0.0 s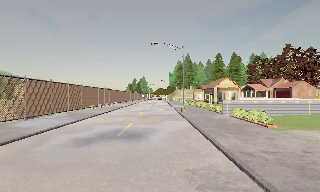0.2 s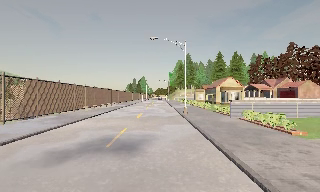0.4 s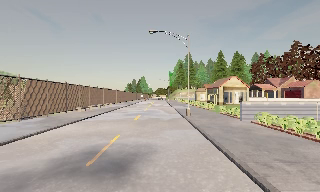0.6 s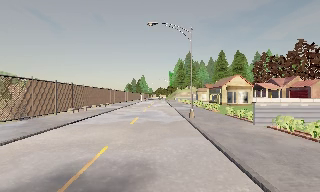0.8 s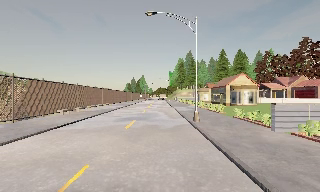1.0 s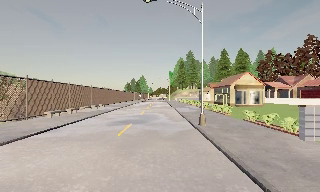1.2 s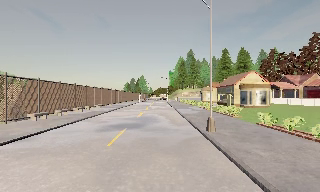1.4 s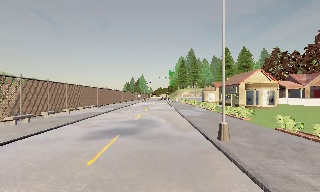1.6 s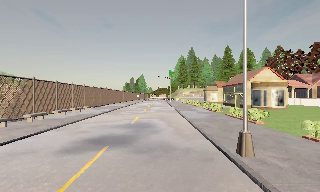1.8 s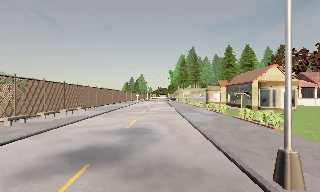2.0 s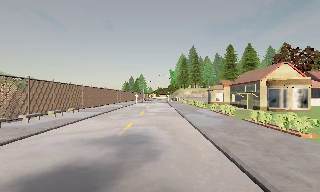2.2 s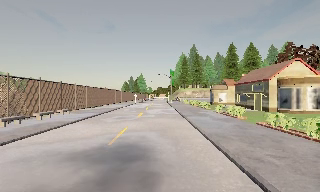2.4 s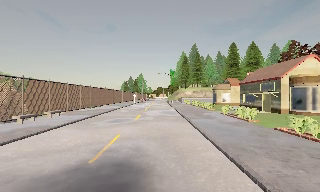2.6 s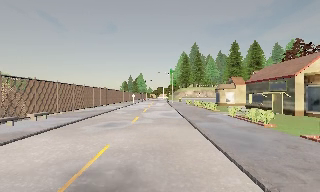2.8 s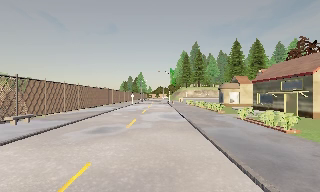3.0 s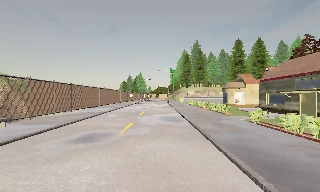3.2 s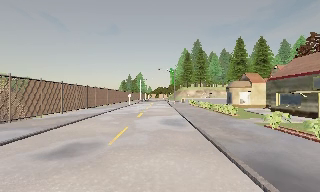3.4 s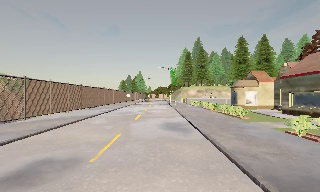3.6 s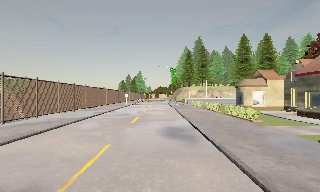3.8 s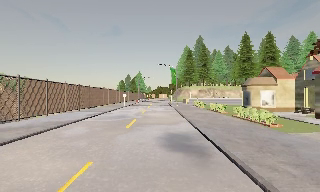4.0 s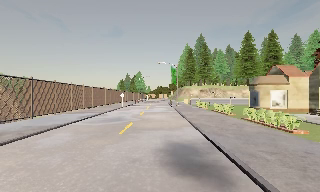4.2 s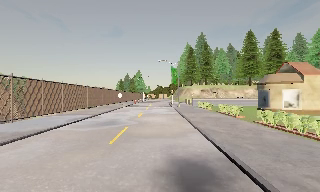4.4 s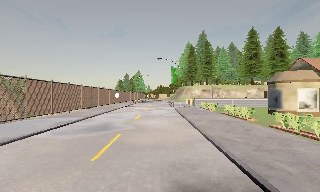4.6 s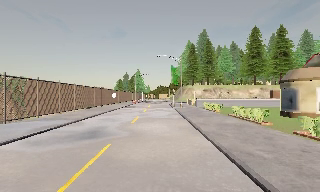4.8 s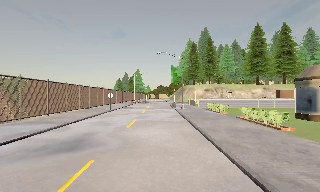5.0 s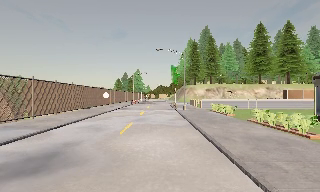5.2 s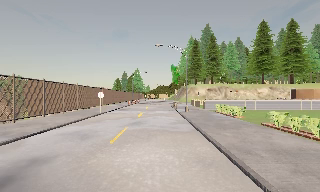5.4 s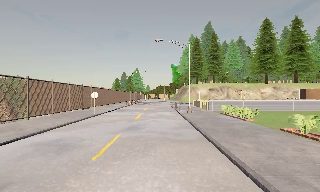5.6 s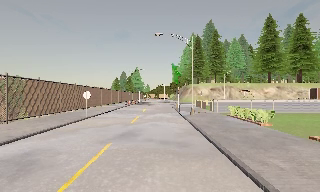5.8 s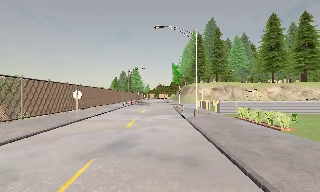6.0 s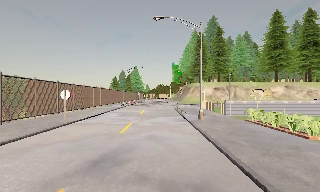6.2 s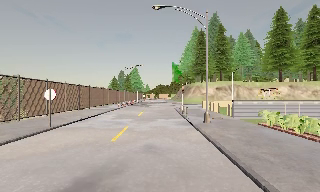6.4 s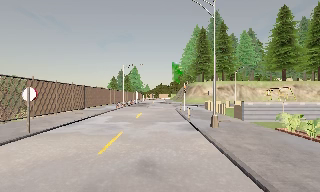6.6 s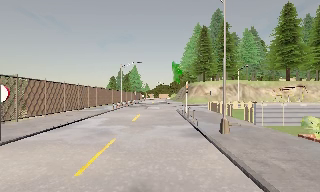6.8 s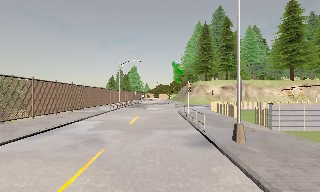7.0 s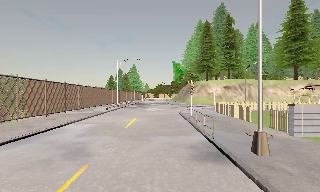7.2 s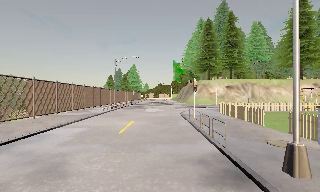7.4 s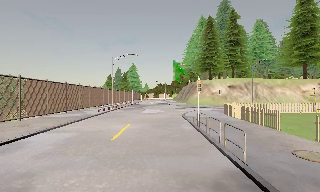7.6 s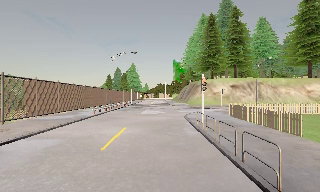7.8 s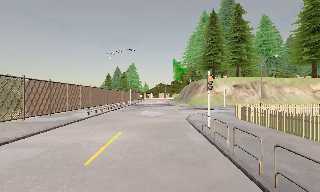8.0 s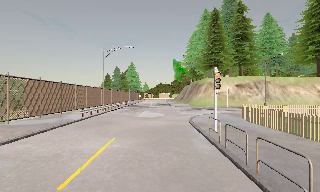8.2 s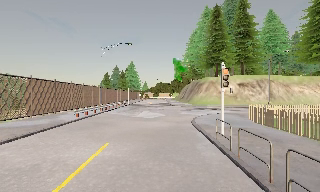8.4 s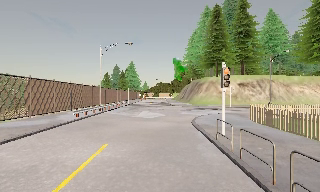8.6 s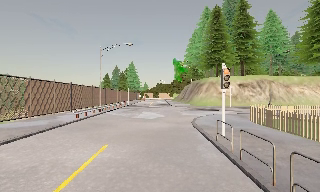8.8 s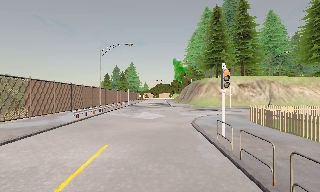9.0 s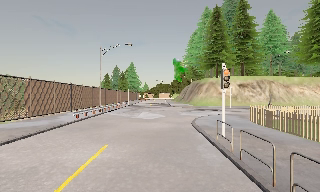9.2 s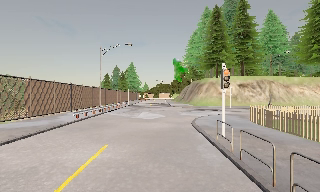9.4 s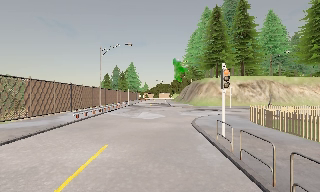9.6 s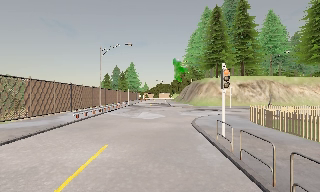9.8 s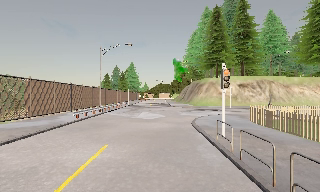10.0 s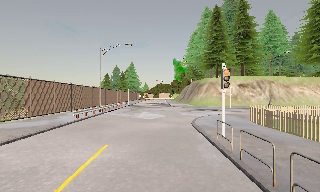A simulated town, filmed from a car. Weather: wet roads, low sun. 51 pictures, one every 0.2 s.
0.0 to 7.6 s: The camera travels forward, about 60 m, so what stands in front looms larger.
7.6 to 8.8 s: The camera travels forward, about 3.5 m, so what stands in front looms larger. It loses speed.
8.8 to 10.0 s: The camera keeps its place and its aim.
The film runs forward here.
